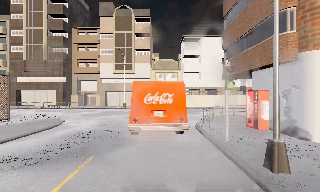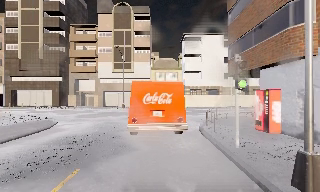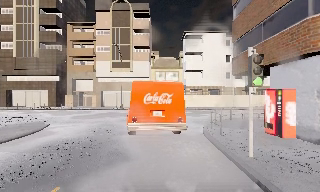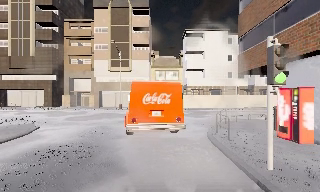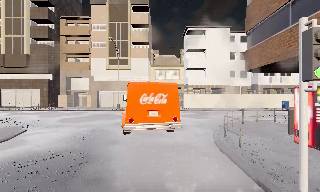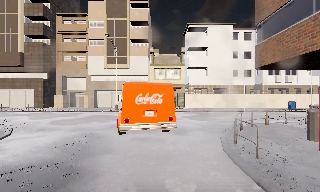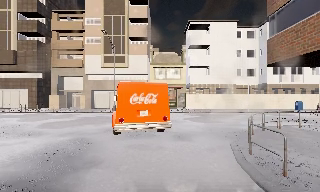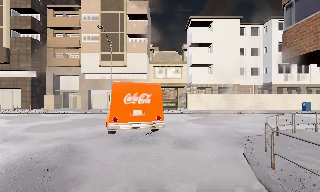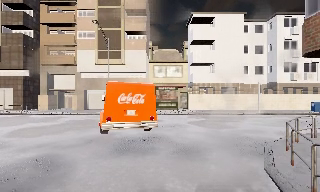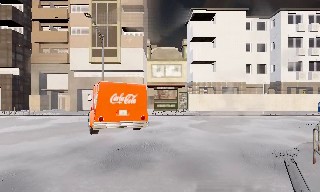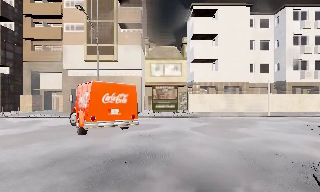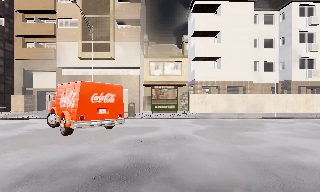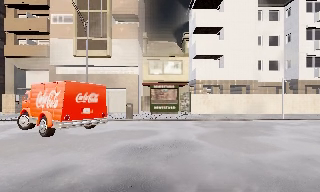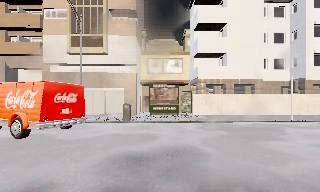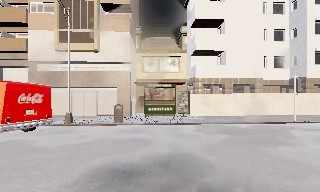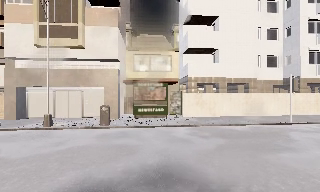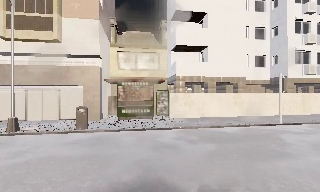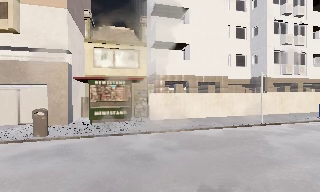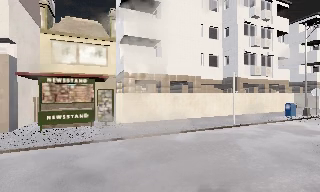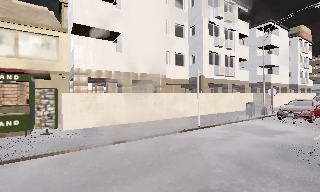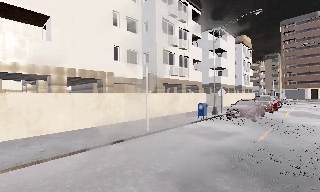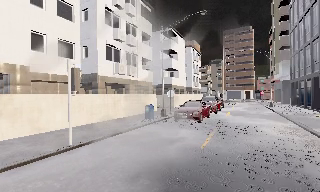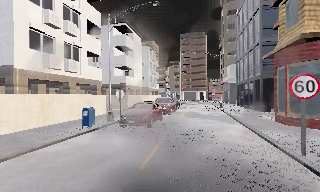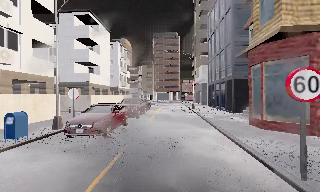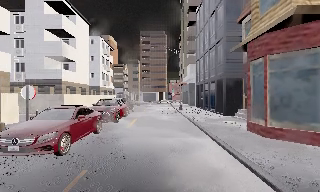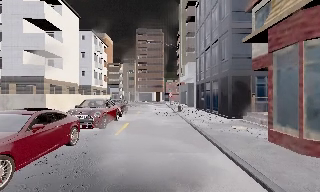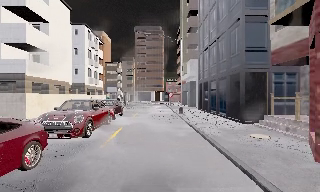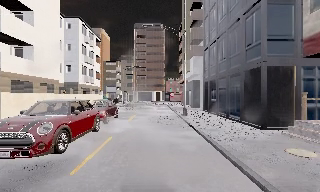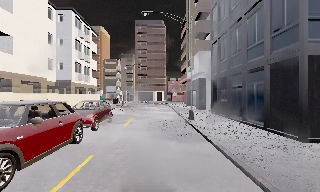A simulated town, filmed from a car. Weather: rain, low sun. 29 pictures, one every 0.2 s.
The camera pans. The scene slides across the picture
to the left.
The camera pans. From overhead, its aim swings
clockwise.
0.0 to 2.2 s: The camera travels forward, about 10 m, so what stands in front looms larger.
2.2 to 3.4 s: The camera pans to its right, which is clockwise from overhead, by about 15 degrees. It travels forward, about 5 m, so what stands in front looms larger.
3.4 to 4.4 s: The camera pans to its right, which is clockwise from overhead, by about 60 degrees. It travels forward and to its right, about 7 m.
4.4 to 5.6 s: The scene slides to the left, as the camera pans about 15 degrees to its right. It travels forward, about 11 m, so what stands in front looms larger.
The film runs forward here.
